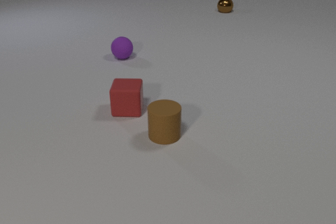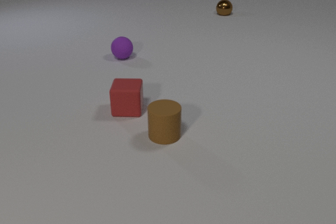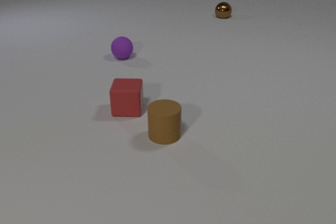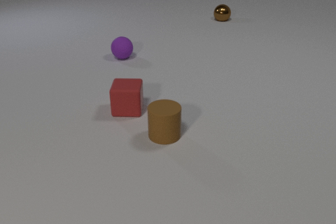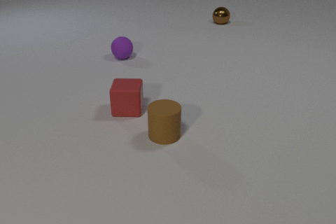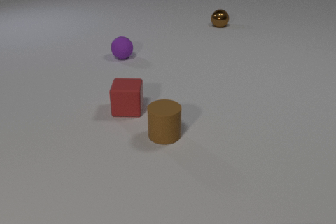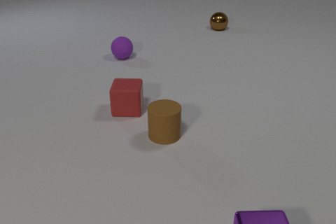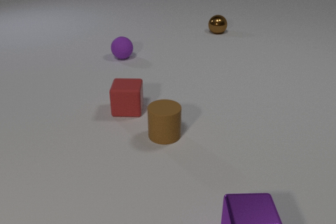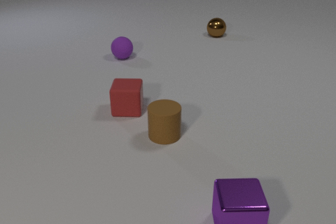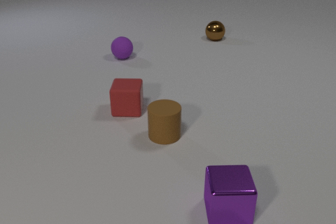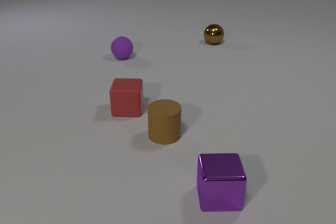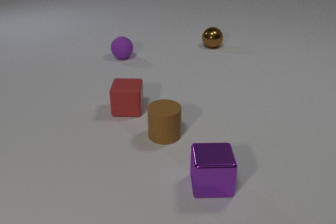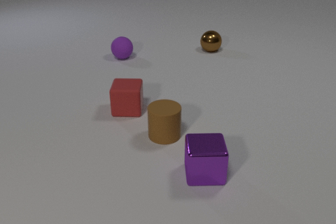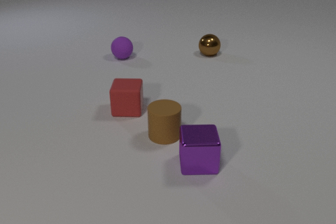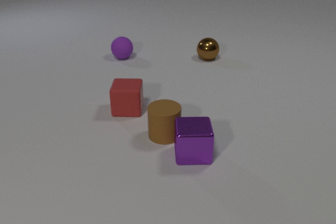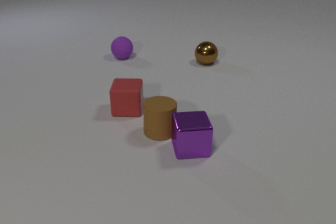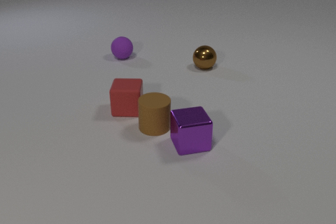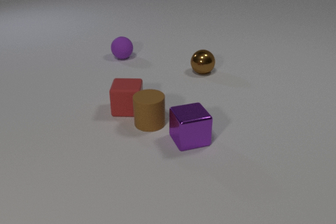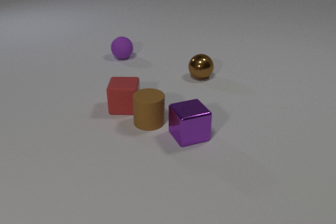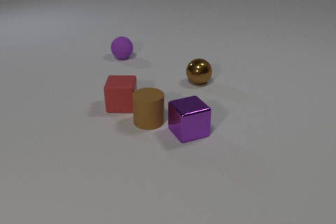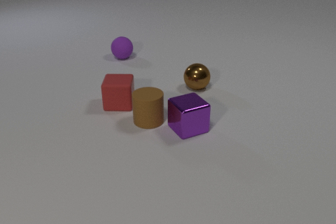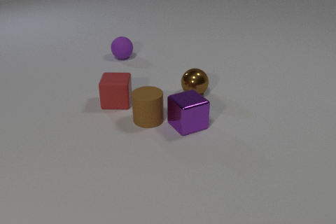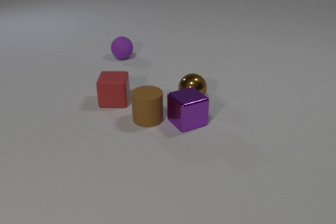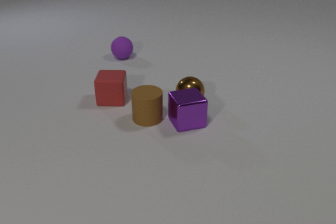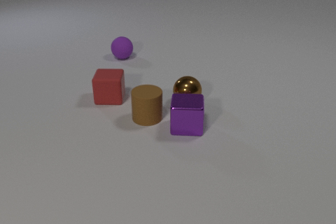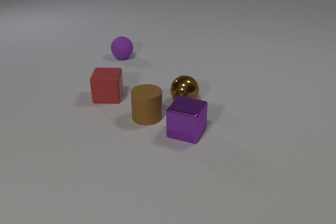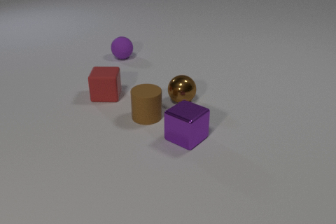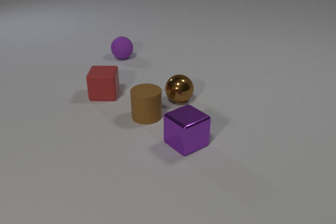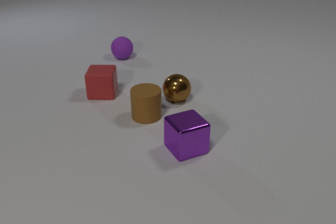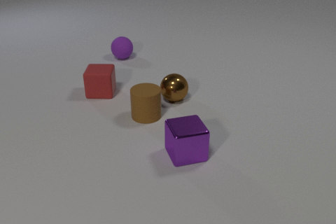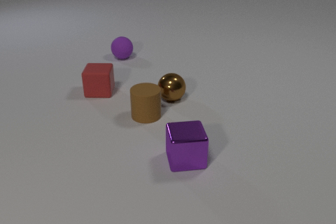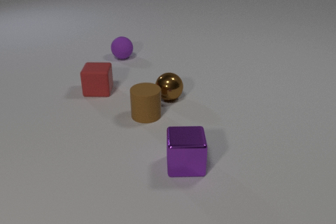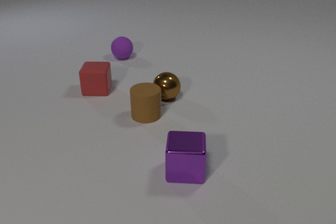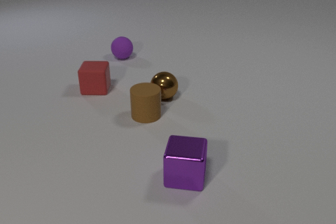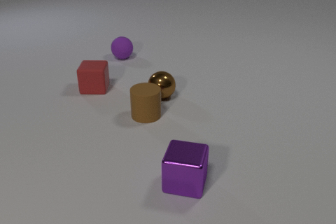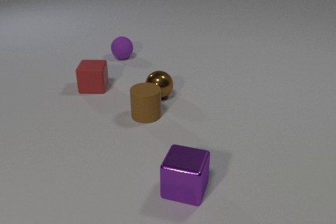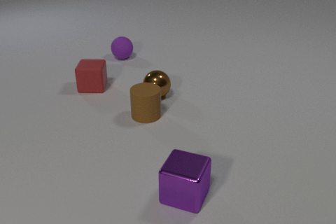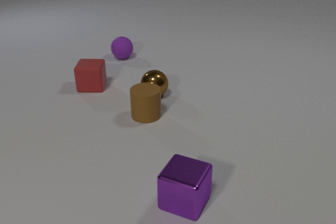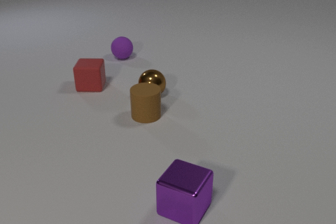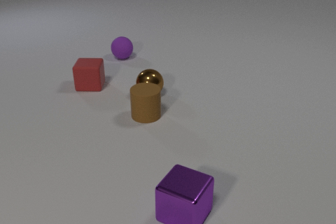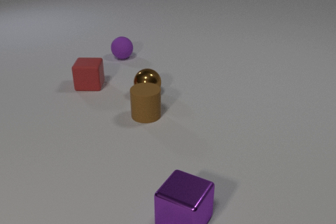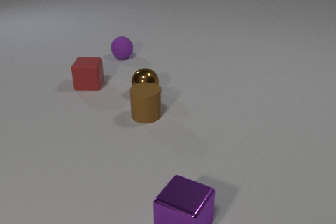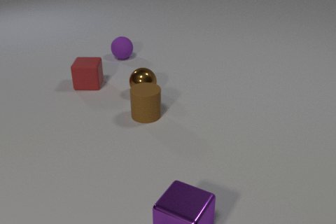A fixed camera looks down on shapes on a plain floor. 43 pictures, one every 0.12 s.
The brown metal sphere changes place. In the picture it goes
toward the camera.
0.00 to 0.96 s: The purple metal cube comes in at the bottom edge, slides away from the camera and to the left. The brown metal sphere rolls toward the camera.
0.96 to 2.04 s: The purple metal cube slides away from the camera. The brown rubber cylinder slides away from the camera and to the left. The brown metal sphere rolls toward the camera. The purple metal cube and the brown rubber cylinder collide. The brown rubber cylinder and the red rubber cube collide.
2.04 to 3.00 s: The purple metal cube slides away from the camera, spins clockwise seen from above by about 45 degrees, its near face sliding to the left. The brown rubber cylinder slides away from the camera. The brown metal sphere rolls toward the camera. The red rubber cube slides away from the camera and to the left. The purple metal cube and the brown metal sphere collide.
3.00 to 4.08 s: The purple metal cube slides toward the camera, spins clockwise seen from above by about 75 degrees, its near face sliding to the left. The brown metal sphere rolls to the left and away from the camera. The red rubber cube slides away from the camera and to the left.
4.08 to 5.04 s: The purple metal cube slides toward the camera. The brown metal sphere rolls to the left and away from the camera. The red rubber cube slides away from the camera and to the left.
Are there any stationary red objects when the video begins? yes.
What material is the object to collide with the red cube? rubber.
What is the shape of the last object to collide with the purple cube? sphere.
